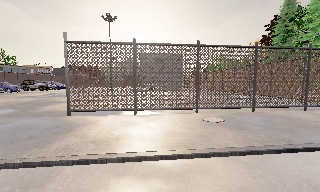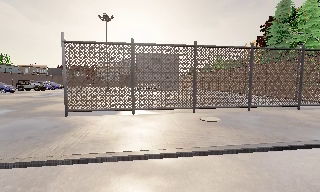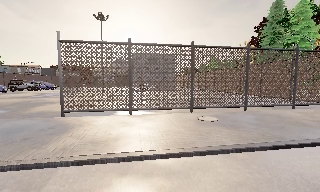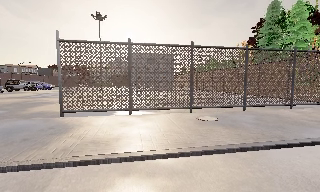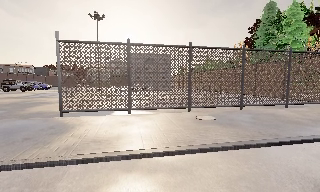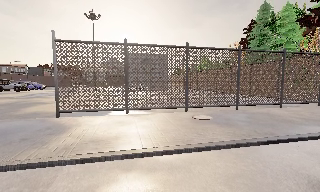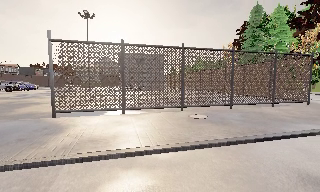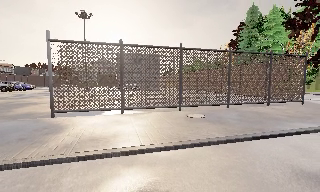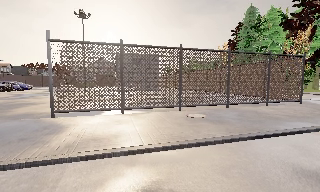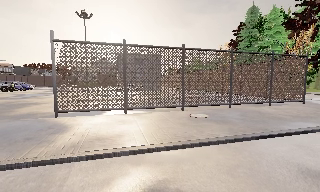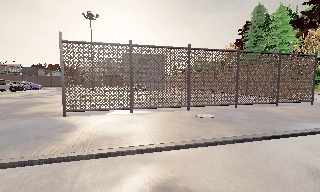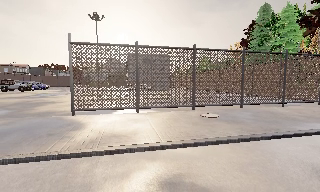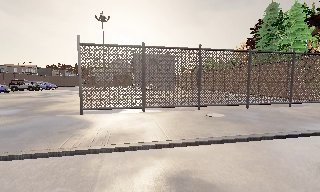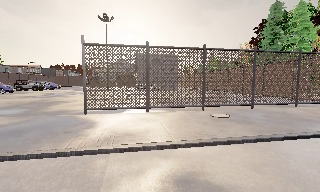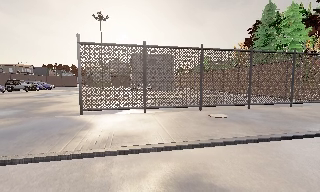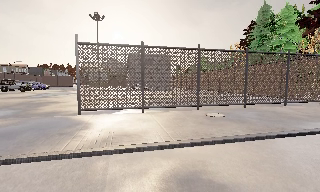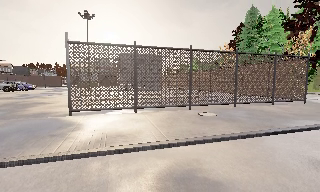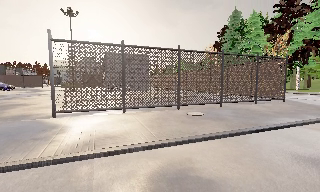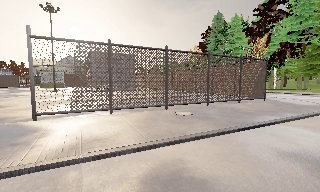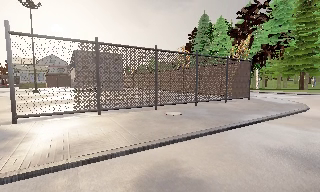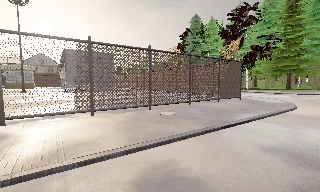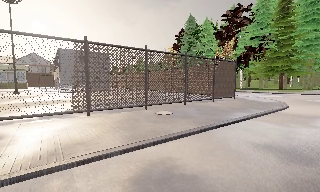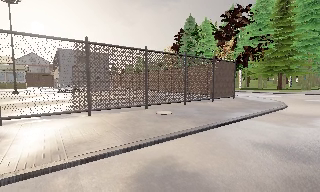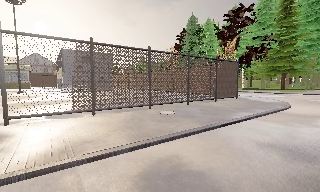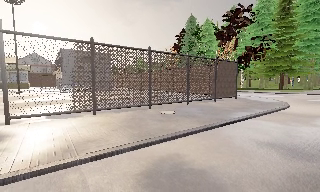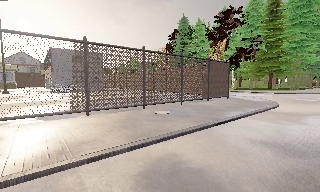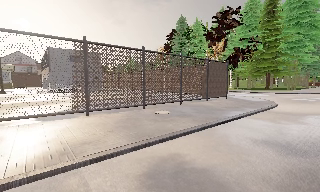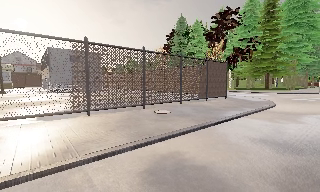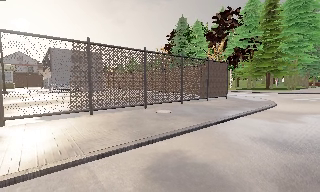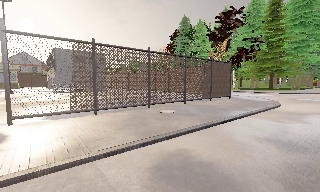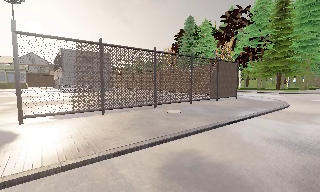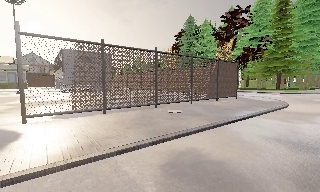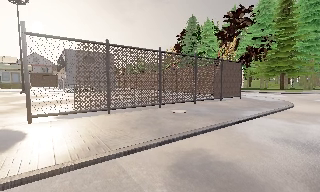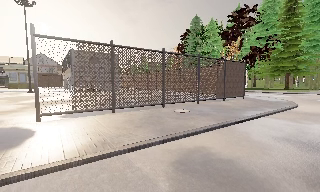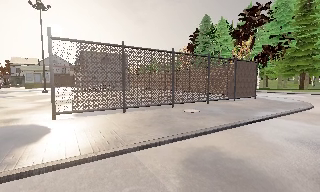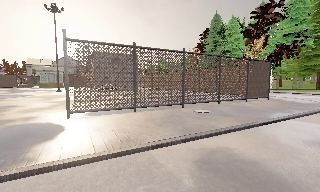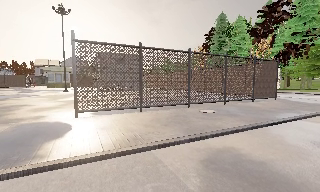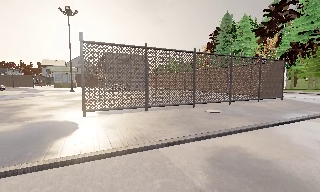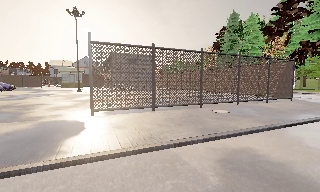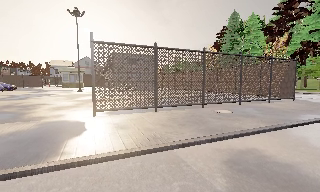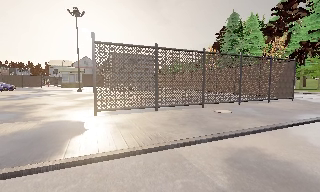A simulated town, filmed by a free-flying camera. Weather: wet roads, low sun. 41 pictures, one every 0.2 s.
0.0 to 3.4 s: The camera pans to its right, which is clockwise from overhead, by about 15 degrees. It travels to its left and backward, about 1.5 m.
3.4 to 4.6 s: The scene slides to the left, as the camera pans about 15 degrees to its right.
4.6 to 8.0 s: The scene slides to the right, as the camera pans about 10 degrees to its left. It travels to its left and backward, about 1.5 m, so close, fixed things drift to the right.
The film runs forward here.
